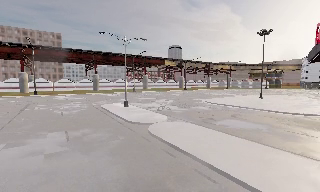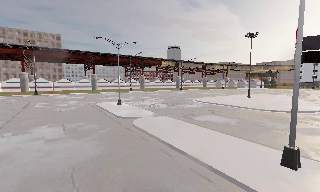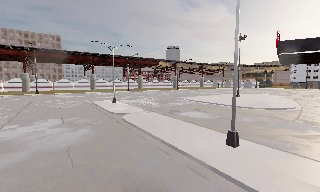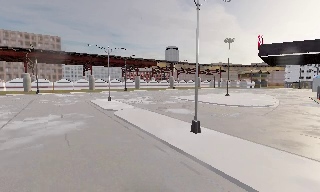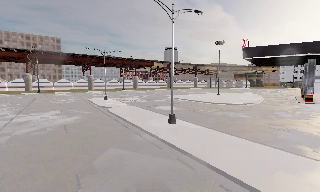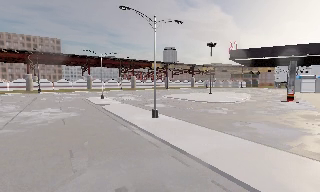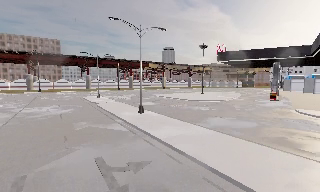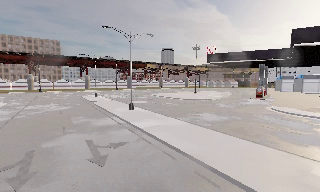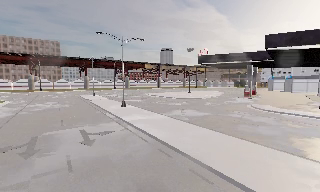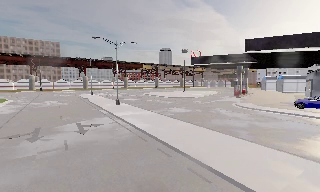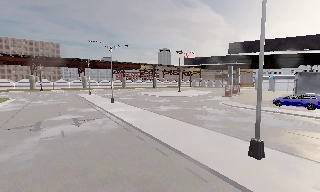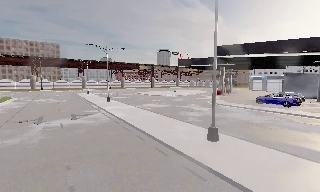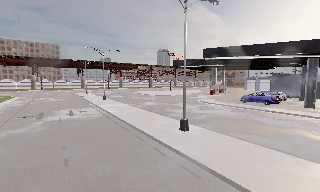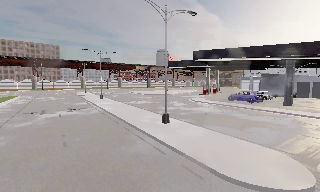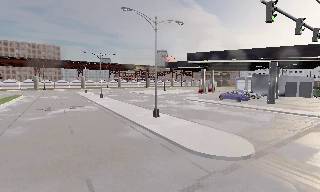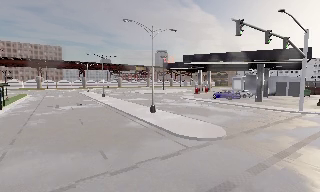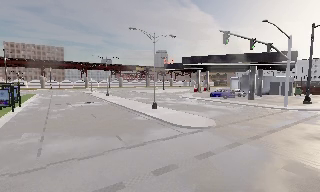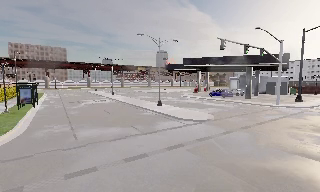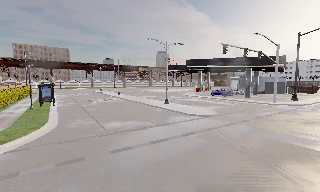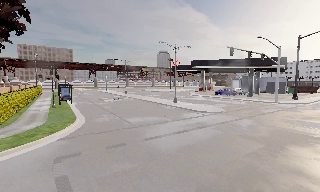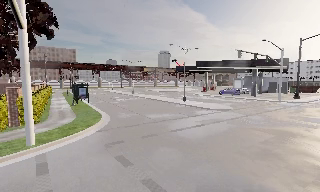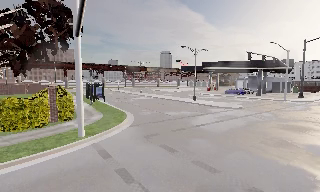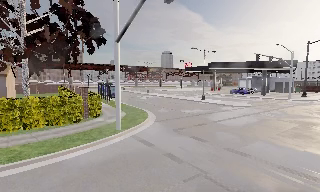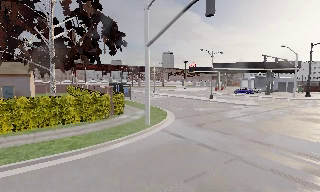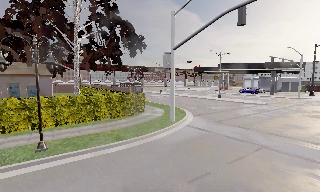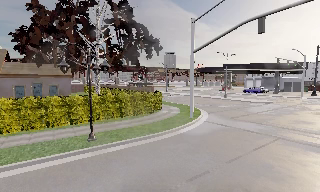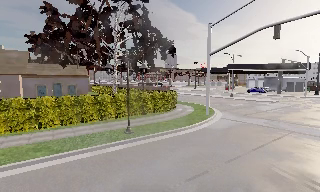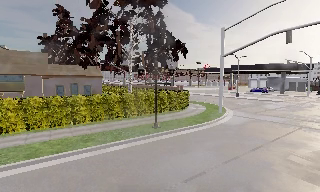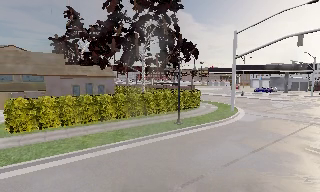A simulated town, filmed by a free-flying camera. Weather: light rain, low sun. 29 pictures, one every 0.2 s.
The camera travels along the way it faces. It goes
backward.
0.0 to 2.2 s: The camera travels backward and to its right, about 25 m, so what stands in front gets smaller.
2.2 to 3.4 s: The camera travels backward, about 12 m, so what stands in front gets smaller.
3.4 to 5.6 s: The camera travels to its left and backward, about 20 m, so close, fixed things drift to the right.
The film runs forward here.
